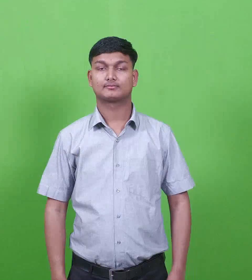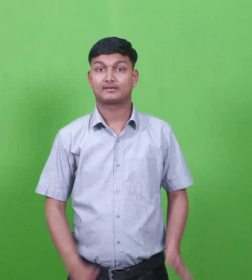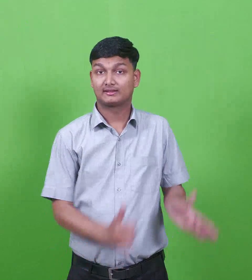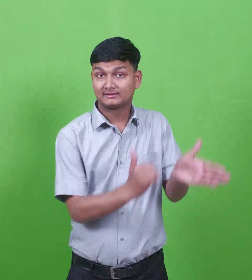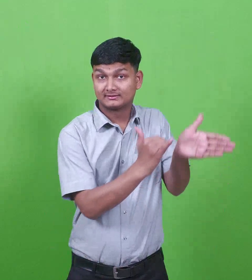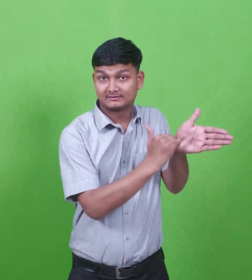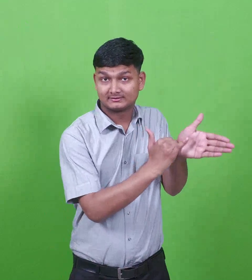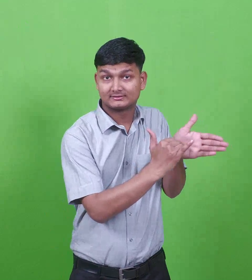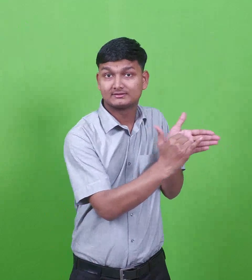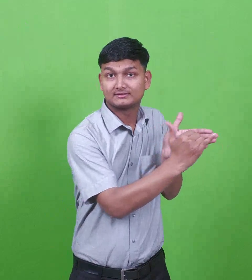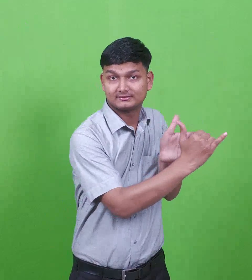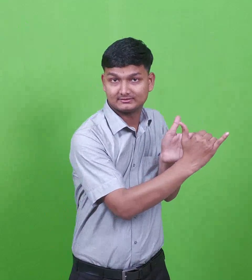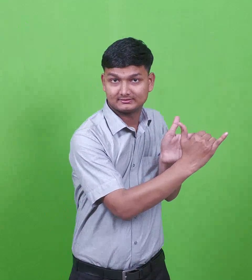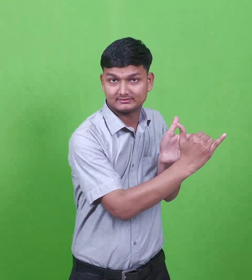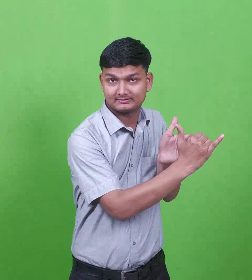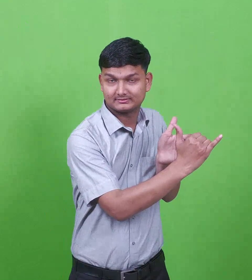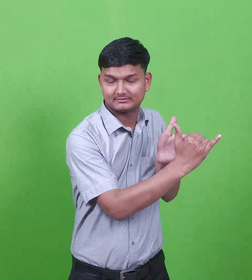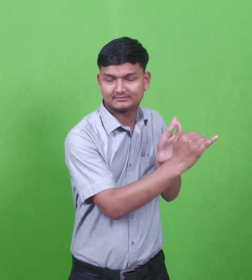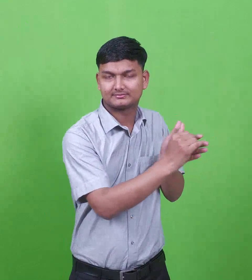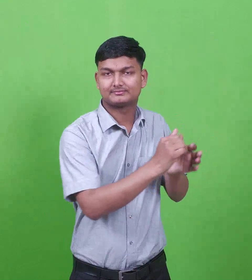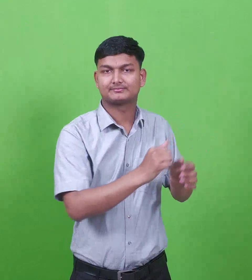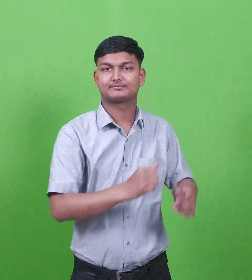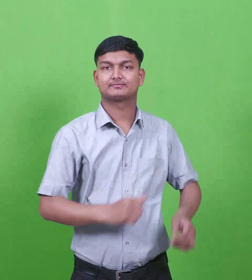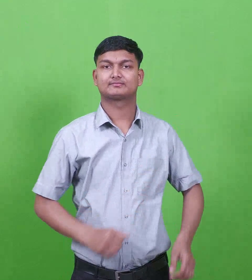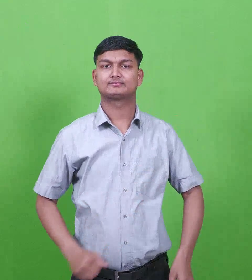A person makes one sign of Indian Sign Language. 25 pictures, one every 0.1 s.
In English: adah
